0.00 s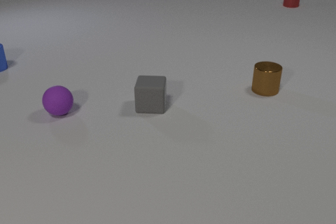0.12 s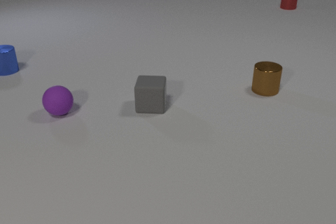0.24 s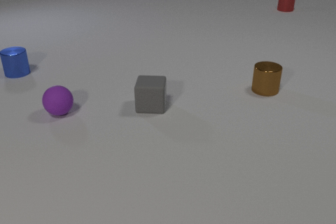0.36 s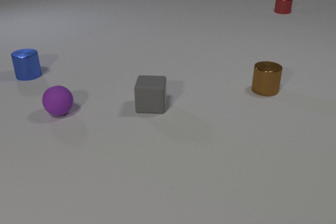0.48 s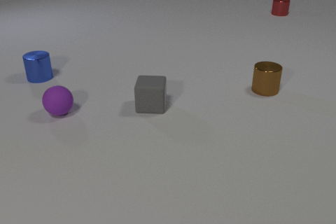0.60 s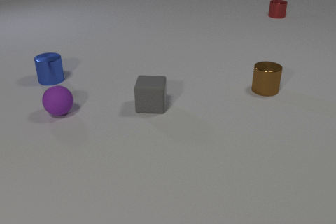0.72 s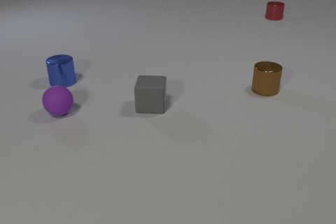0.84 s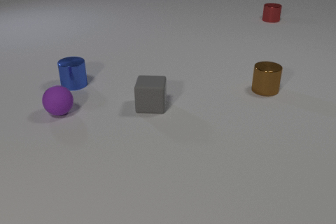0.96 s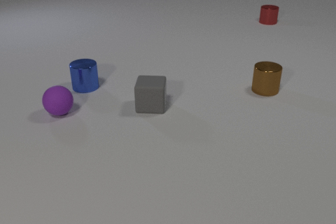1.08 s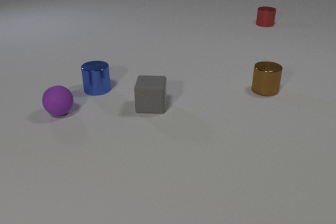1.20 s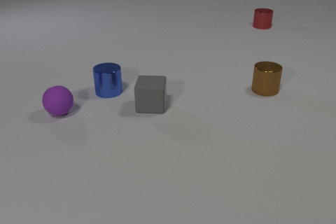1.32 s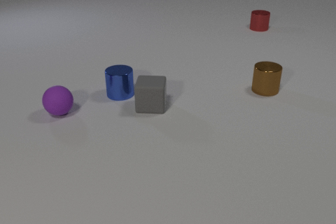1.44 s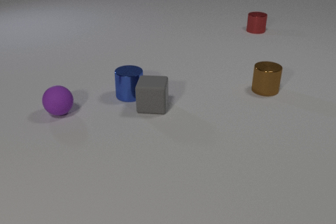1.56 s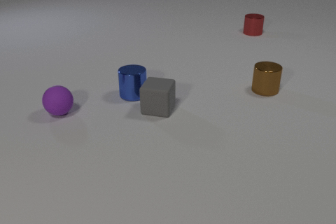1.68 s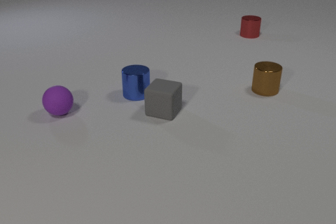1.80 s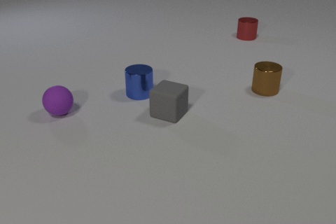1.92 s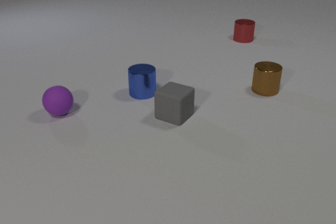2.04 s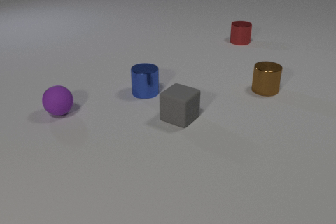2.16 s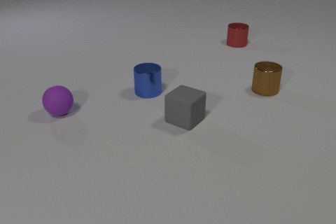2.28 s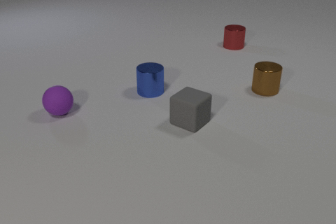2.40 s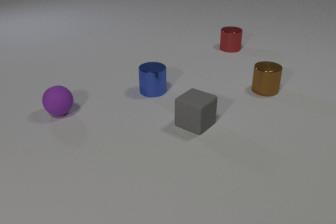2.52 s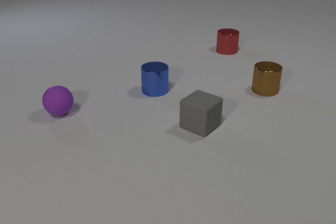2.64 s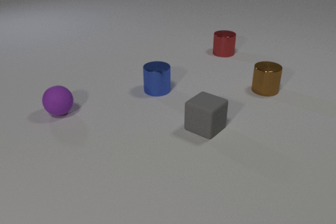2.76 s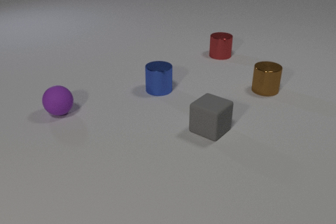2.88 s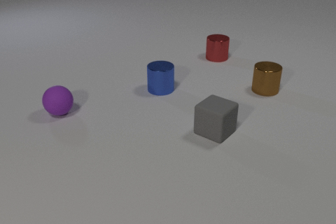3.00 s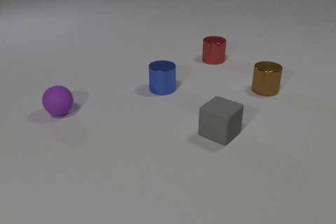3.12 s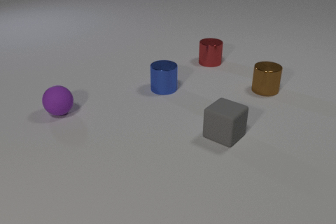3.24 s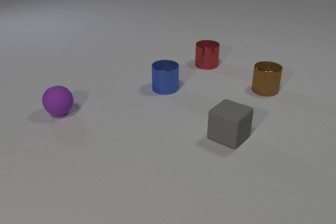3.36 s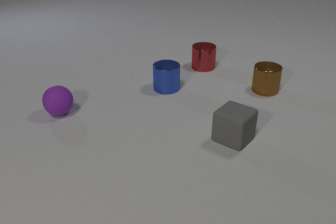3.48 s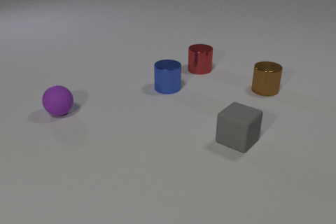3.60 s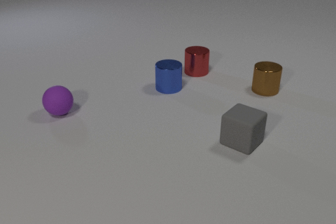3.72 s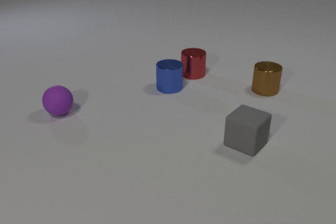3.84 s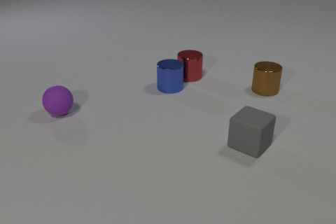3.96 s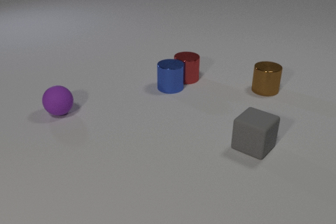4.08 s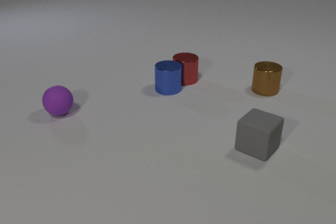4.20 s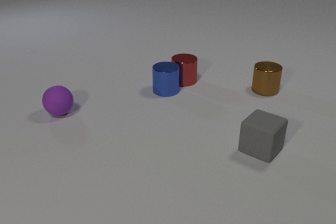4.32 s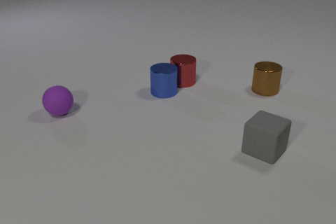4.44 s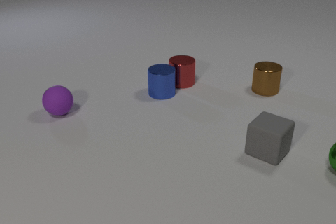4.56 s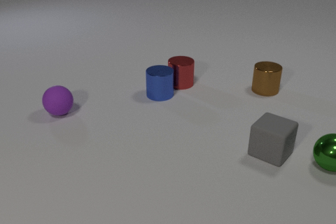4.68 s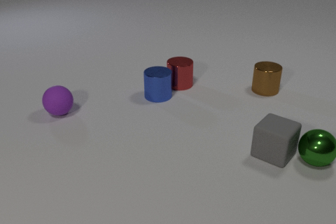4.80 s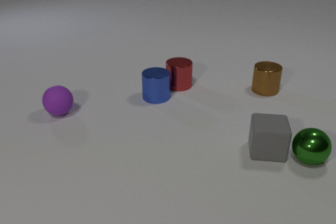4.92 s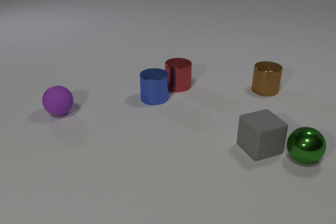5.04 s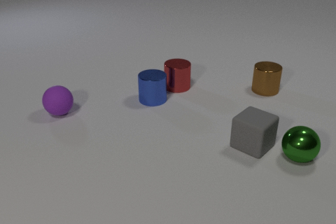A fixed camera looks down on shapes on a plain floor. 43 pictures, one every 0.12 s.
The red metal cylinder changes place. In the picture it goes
toward the camera.
0.00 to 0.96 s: The blue metal cylinder slides to the right and toward the camera. The red metal cylinder slides toward the camera.
0.96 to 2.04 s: The blue metal cylinder slides to the right. The gray rubber cube slides to the right and toward the camera, spins clockwise seen from above by about 30 degrees, its near face sliding to the left. The red metal cylinder slides toward the camera. The blue metal cylinder and the gray rubber cube collide.
2.04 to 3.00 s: The blue metal cylinder slides to the right and away from the camera. The gray rubber cube slides to the right and toward the camera. The red metal cylinder slides toward the camera and to the left.
3.00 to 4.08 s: The blue metal cylinder slides to the right. The gray rubber cube slides to the right and toward the camera. The red metal cylinder slides toward the camera and to the left. The blue metal cylinder and the red metal cylinder collide.
4.08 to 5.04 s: The blue metal cylinder slides toward the camera and to the left. The gray rubber cube spins counterclockwise seen from above by about 90 degrees, its near face sliding to the right. The red metal cylinder slides toward the camera and to the left. The green metal sphere comes in at the right edge, rolls to the left. The gray rubber cube and the green metal sphere collide.
How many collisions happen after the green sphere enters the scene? 1.
Are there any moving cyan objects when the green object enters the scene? no.
Are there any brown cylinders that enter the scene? no.
